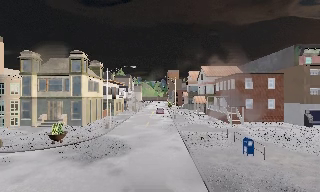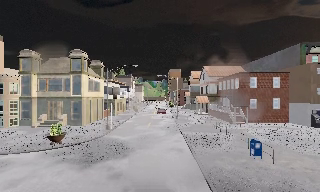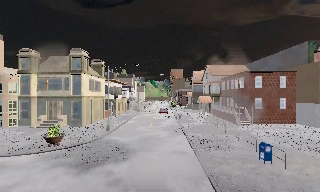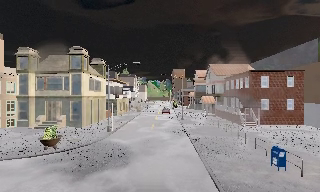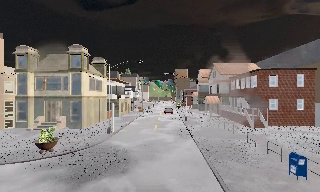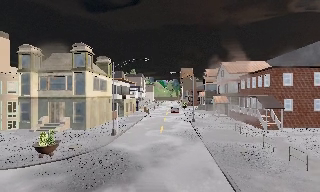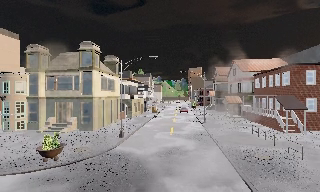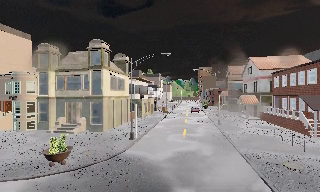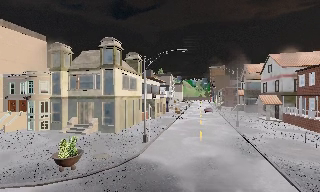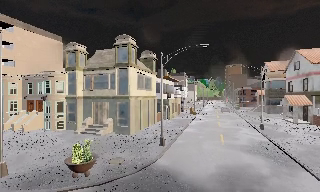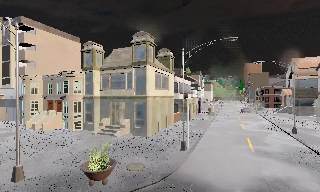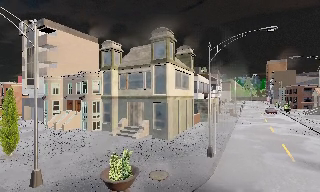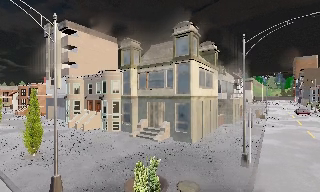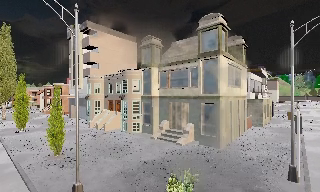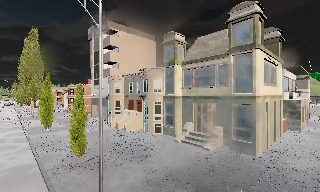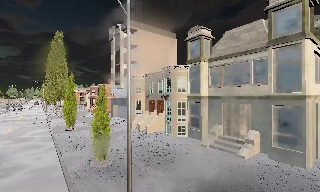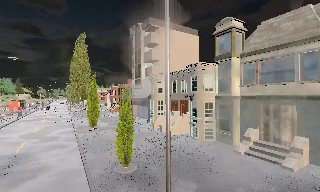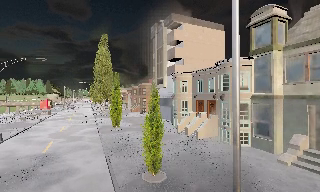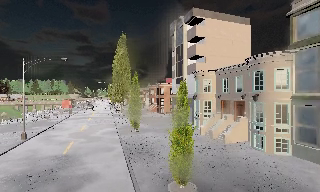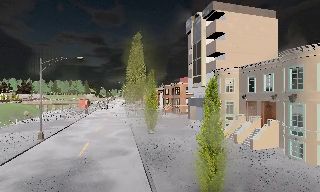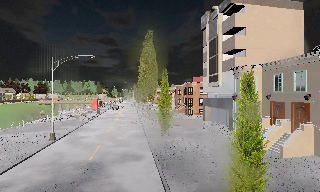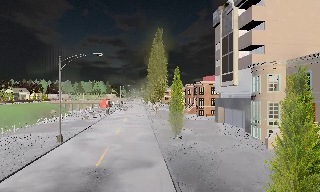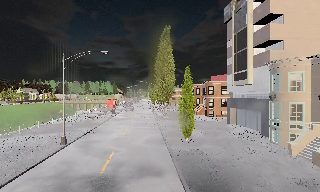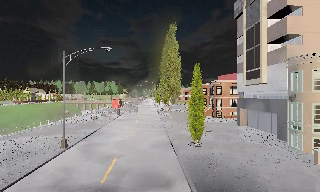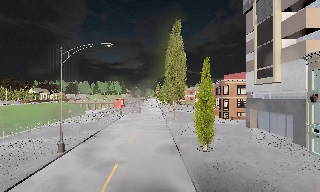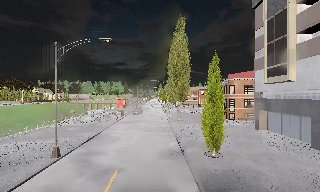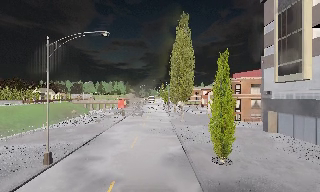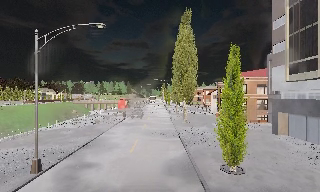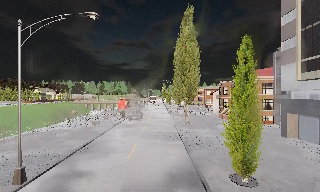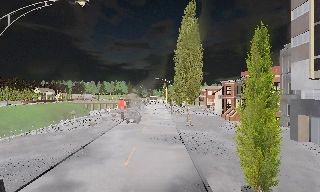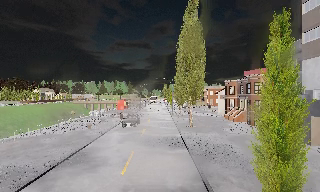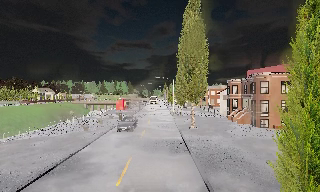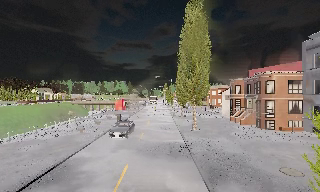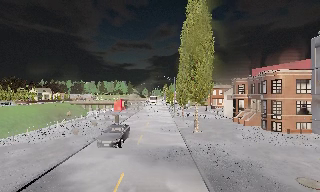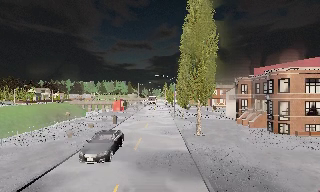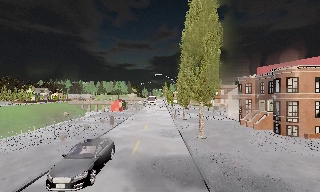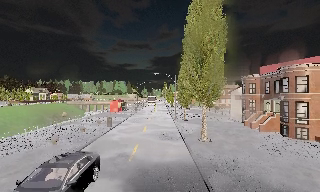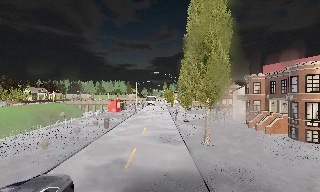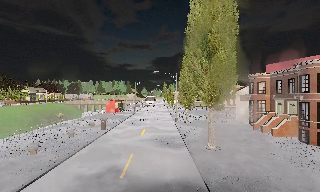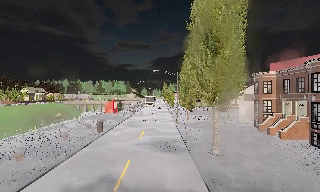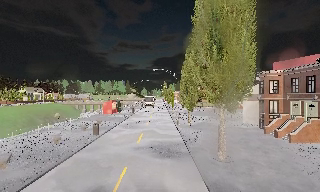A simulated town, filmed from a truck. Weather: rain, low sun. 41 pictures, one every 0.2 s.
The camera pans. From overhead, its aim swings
counterclockwise.
The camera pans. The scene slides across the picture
to the right.
0.0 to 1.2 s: The camera travels forward, about 5 m, so what stands in front looms larger. It gains speed.
1.2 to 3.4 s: The camera swings to its left by about 60 degrees, and the scene slides to the right. It travels forward and to its left, about 12 m.
3.4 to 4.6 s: The camera pans to its left, which is counterclockwise from overhead, by about 20 degrees. It travels forward, about 6 m, so what stands in front looms larger.
4.6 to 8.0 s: The camera travels forward, about 18 m, so what stands in front looms larger.
The film runs forward here.
